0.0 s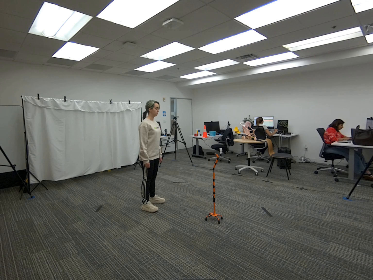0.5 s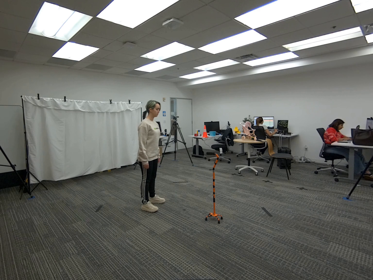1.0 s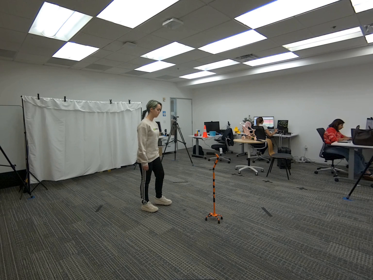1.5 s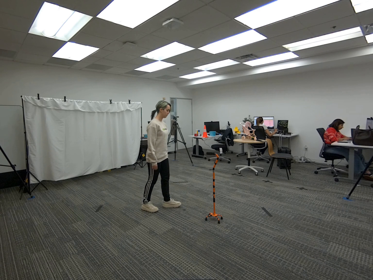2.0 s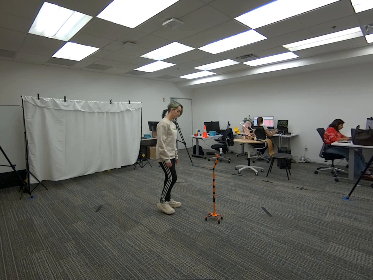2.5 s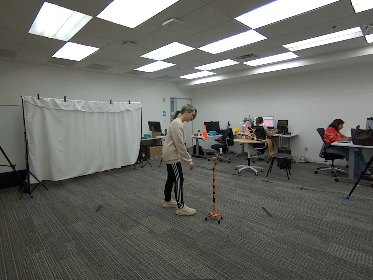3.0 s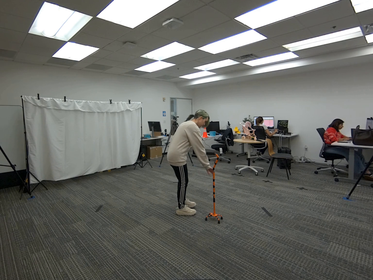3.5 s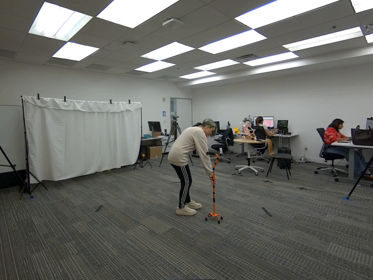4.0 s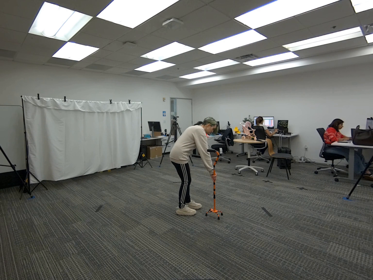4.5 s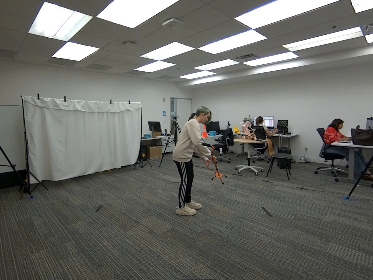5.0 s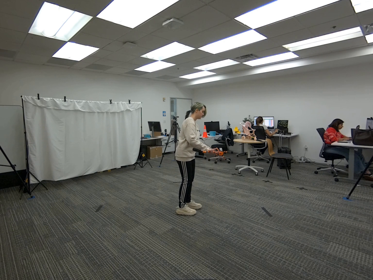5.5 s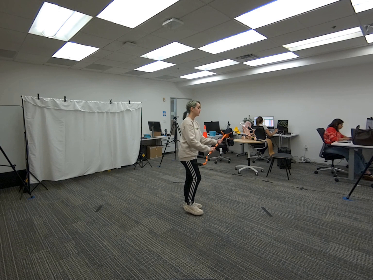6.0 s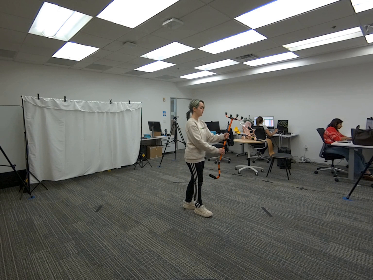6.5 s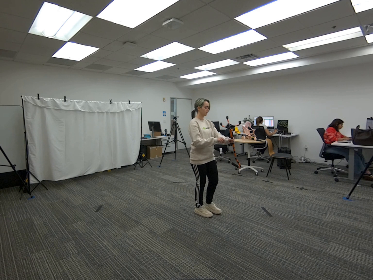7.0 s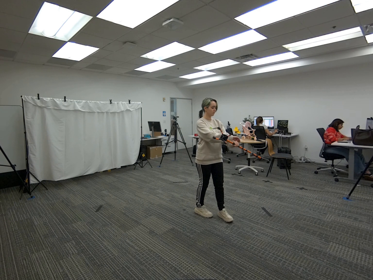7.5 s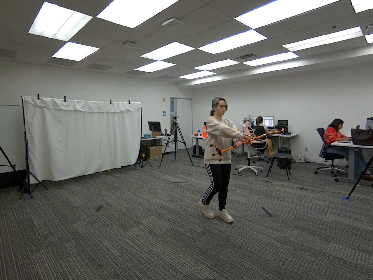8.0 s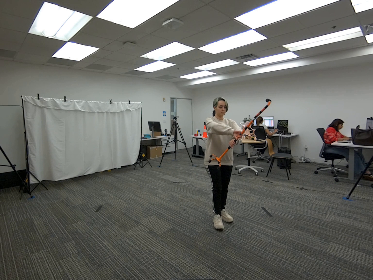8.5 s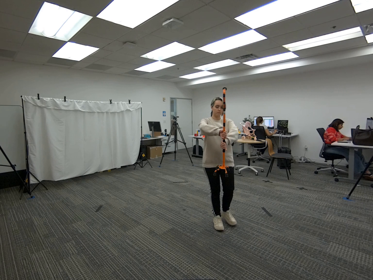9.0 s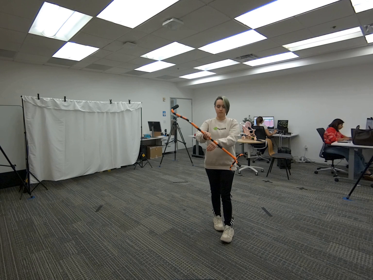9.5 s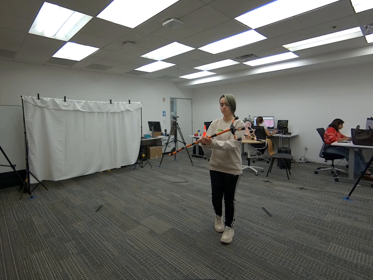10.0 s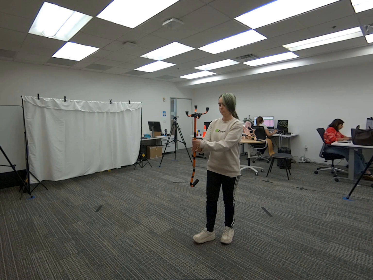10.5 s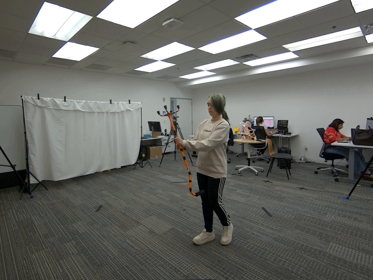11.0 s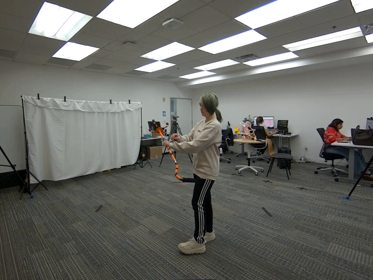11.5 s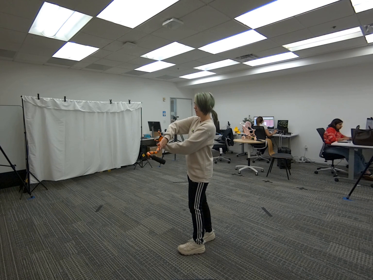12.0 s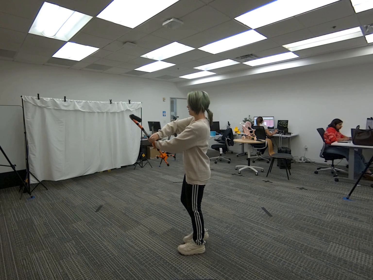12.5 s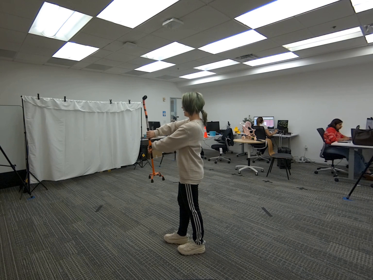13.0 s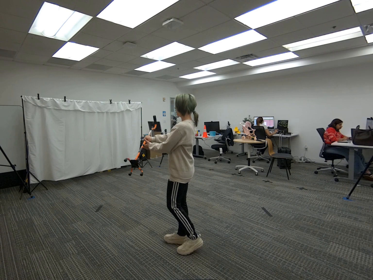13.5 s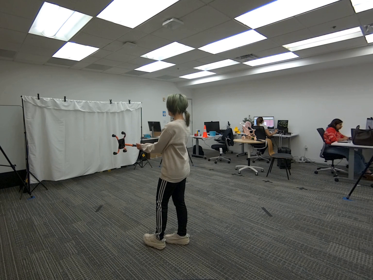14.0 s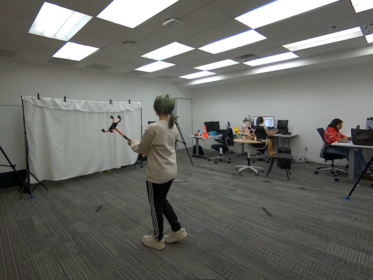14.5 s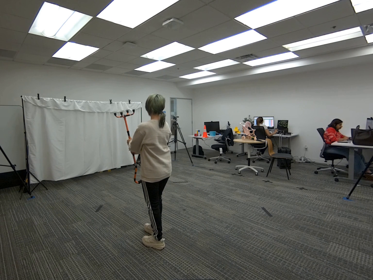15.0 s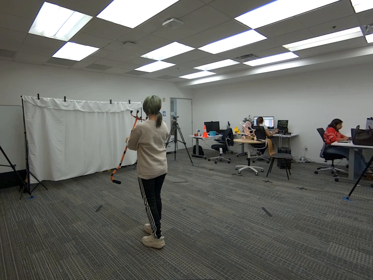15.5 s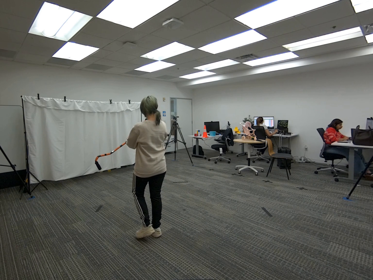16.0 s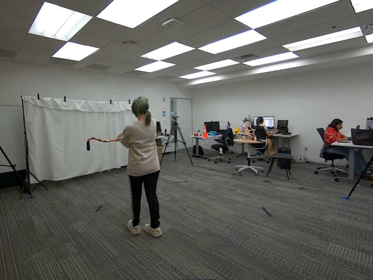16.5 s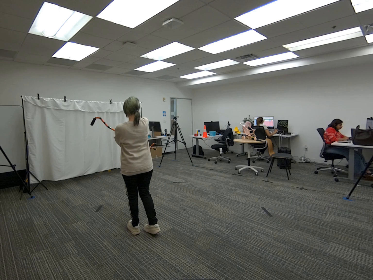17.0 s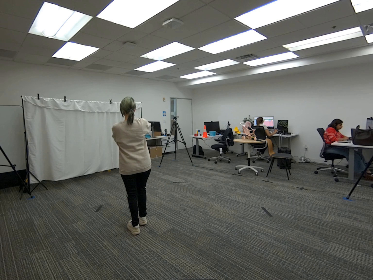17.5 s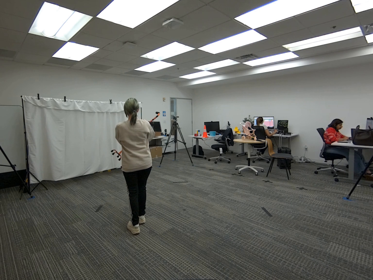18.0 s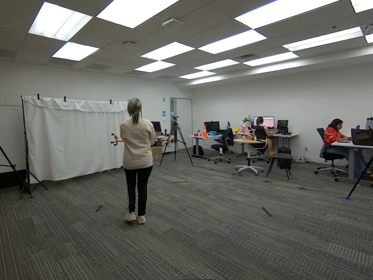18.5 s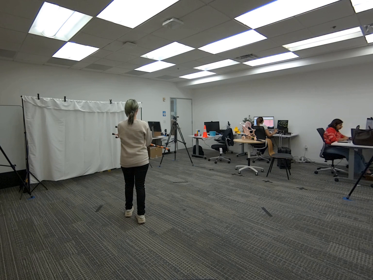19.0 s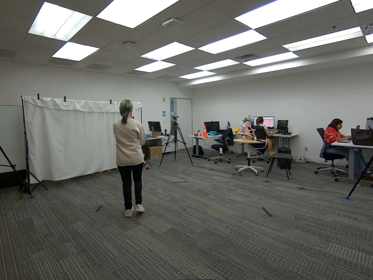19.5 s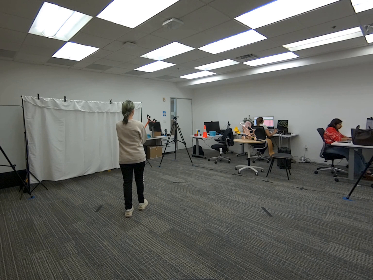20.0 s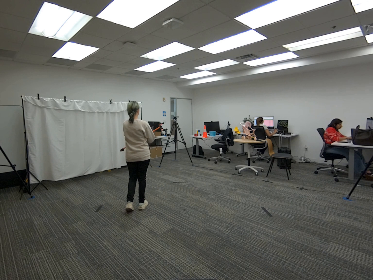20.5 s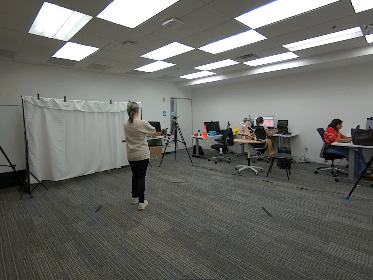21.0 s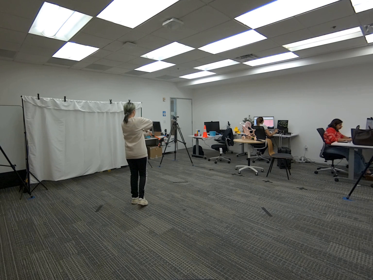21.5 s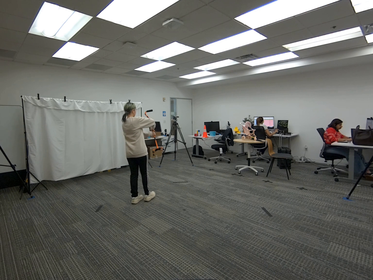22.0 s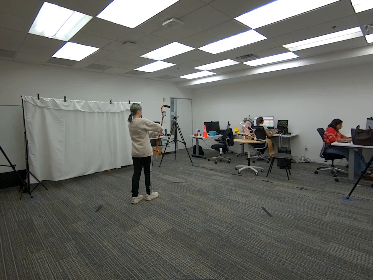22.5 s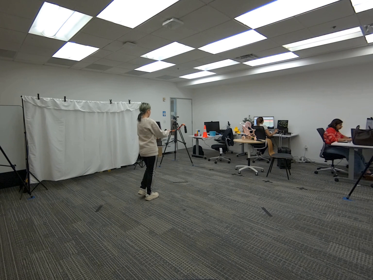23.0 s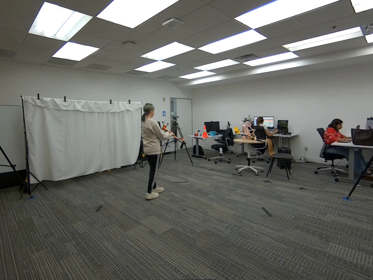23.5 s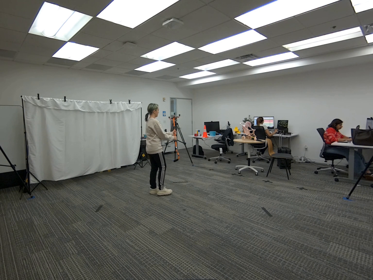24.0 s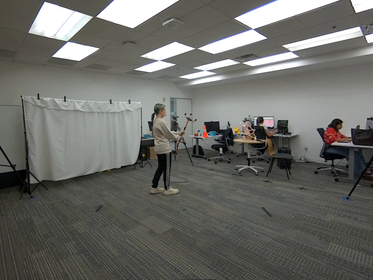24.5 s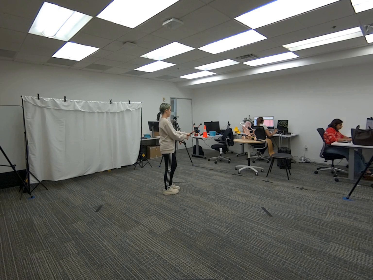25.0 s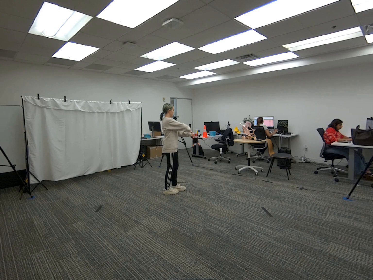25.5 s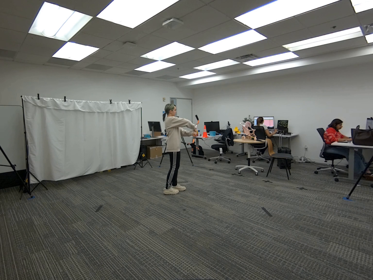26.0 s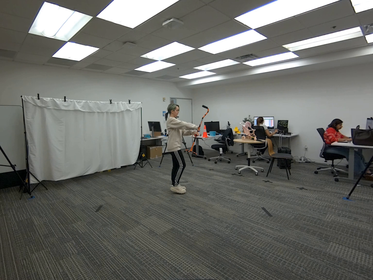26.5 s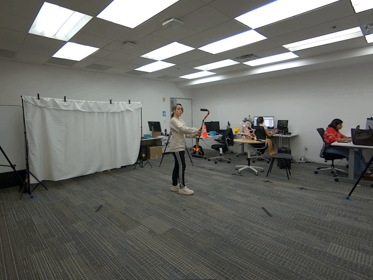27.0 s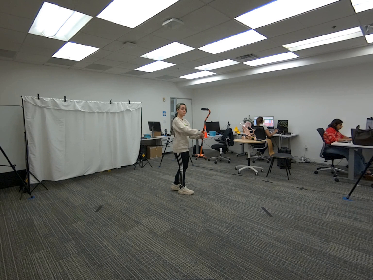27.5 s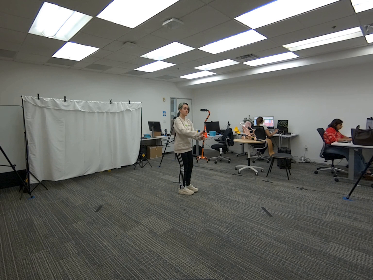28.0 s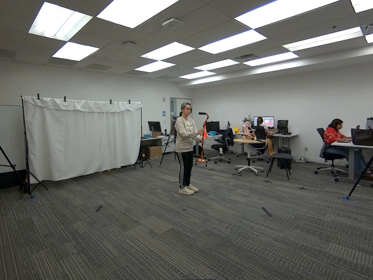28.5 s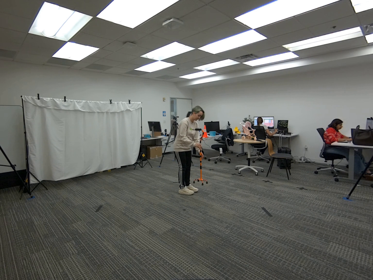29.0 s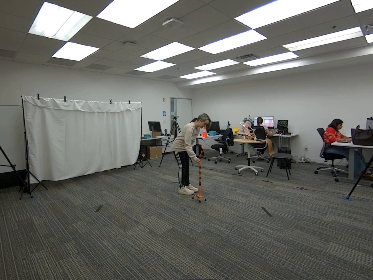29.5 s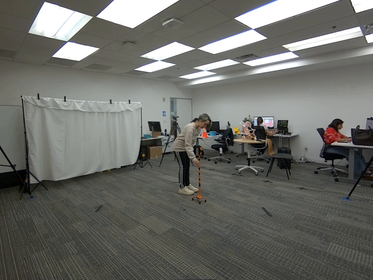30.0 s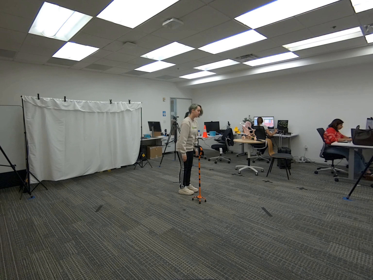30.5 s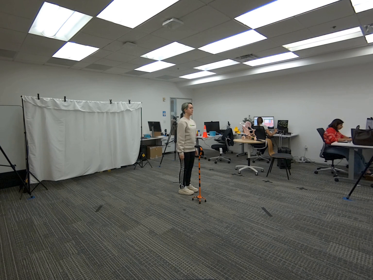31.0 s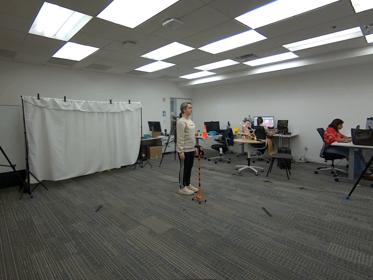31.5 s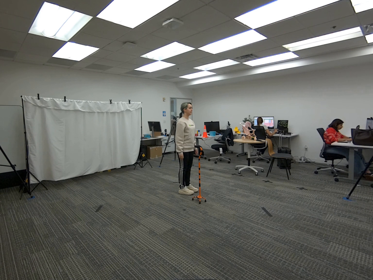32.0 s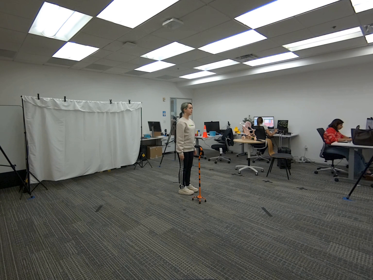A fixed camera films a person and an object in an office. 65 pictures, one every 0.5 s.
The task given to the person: Walk over to the cane on the ground and pick up the cane with both hands and proceed to rotate the cane infront of you as you walk within the bounding area. Place the cane on the ground when complete.
